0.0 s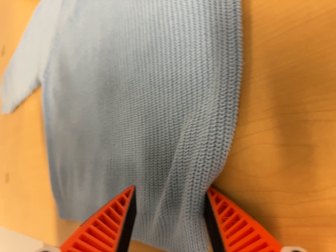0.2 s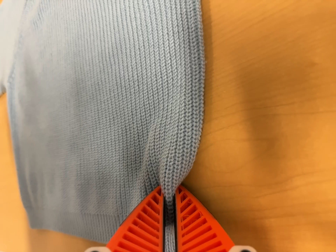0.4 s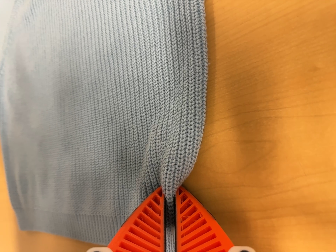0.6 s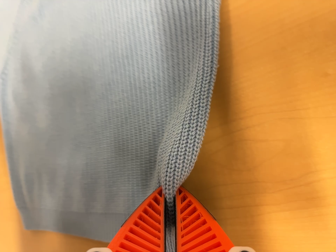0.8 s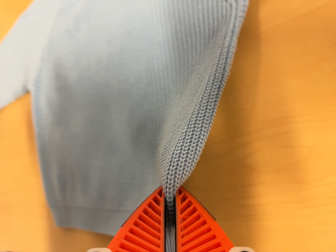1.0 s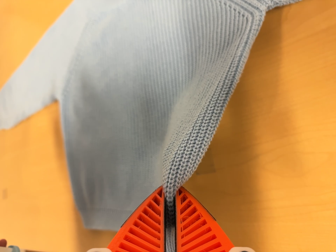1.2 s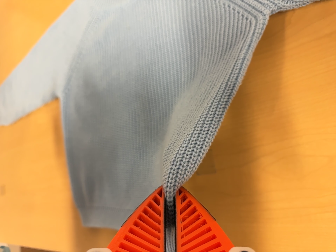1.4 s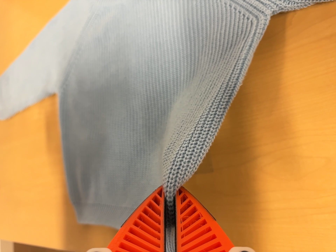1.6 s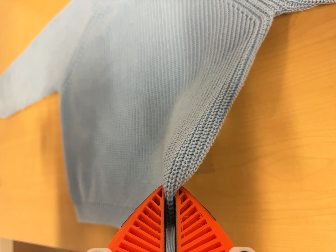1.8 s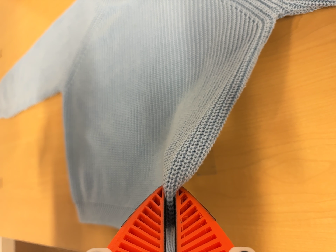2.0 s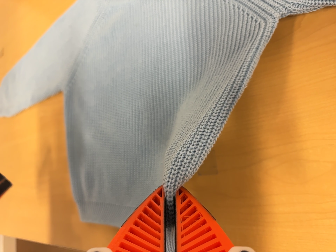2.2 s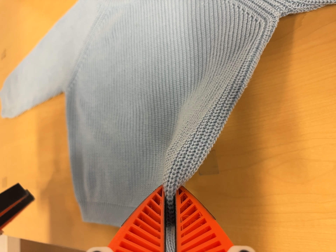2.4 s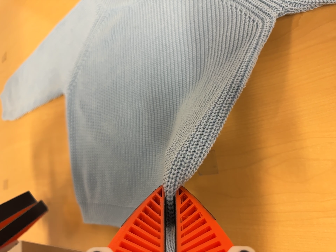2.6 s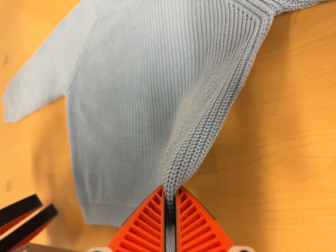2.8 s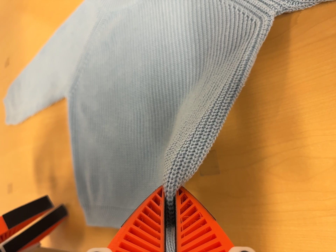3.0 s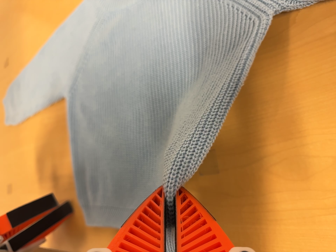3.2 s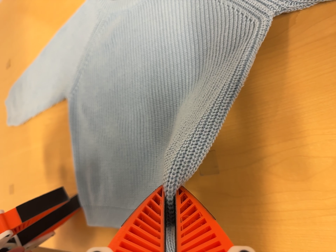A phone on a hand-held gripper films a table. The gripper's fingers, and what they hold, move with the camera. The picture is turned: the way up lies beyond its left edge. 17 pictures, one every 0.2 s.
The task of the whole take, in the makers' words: fold up.
0.0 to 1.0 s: The camera travels to its left and backward, about 10 cm.
1.0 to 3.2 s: The camera shifts only a little, or ends up much as it began.
The film runs forward here.
